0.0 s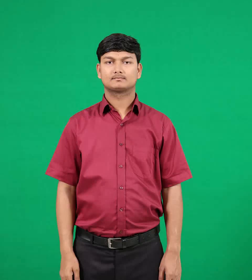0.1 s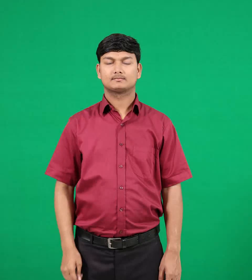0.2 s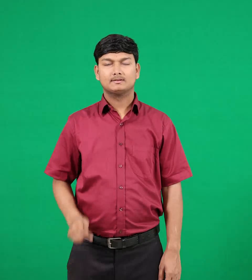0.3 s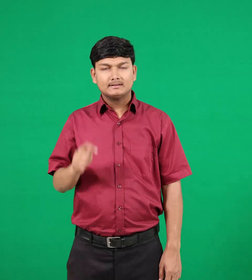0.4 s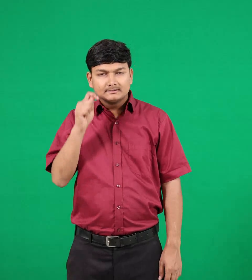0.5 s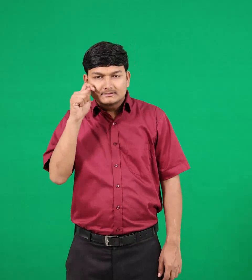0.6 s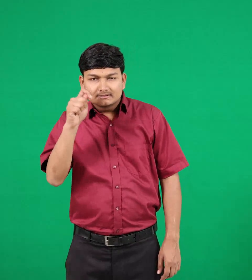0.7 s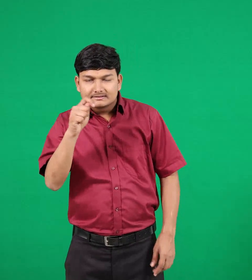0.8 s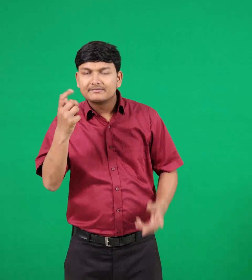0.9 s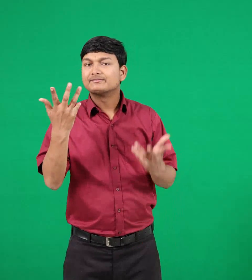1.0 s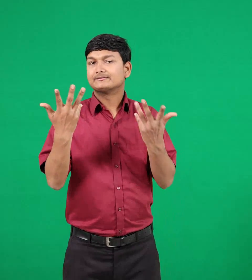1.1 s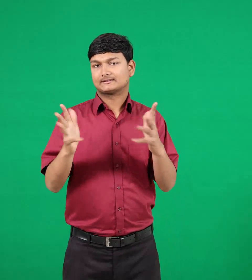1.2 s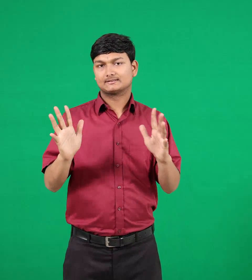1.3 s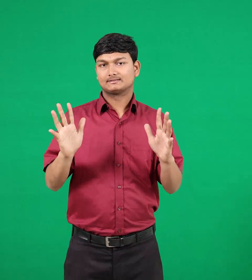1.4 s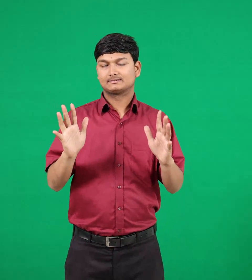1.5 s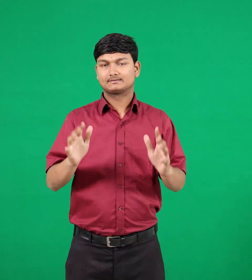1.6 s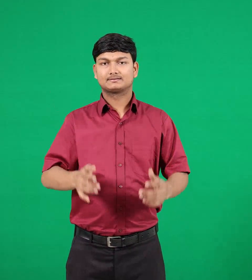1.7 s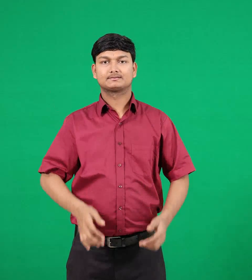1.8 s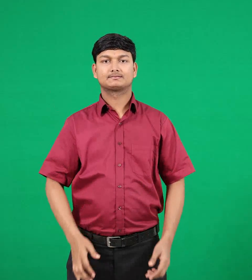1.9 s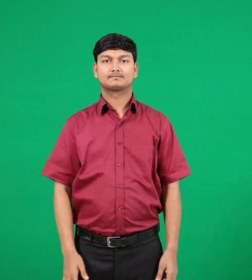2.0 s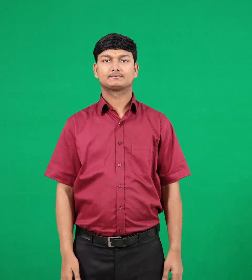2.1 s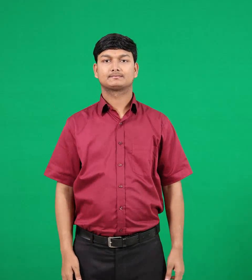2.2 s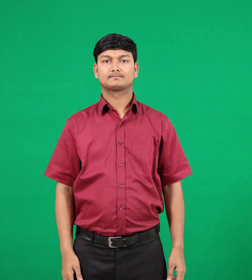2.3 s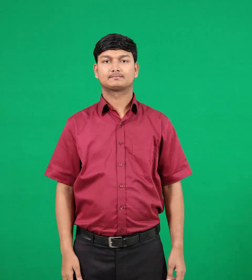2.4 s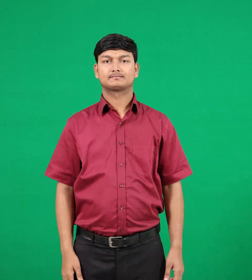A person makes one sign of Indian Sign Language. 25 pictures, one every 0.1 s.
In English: searched
